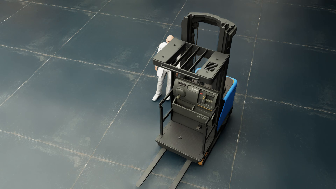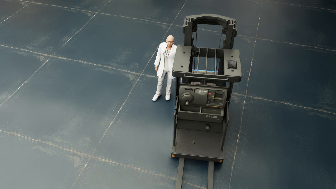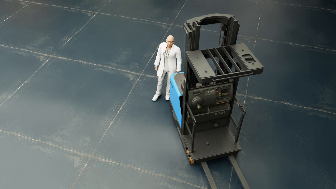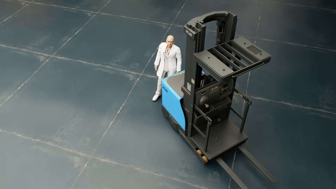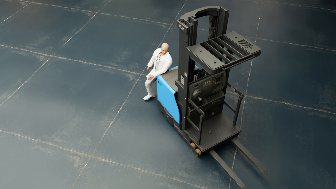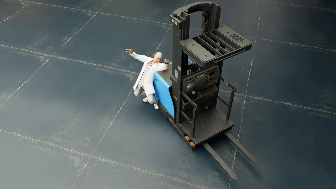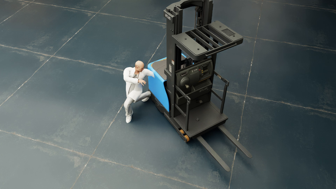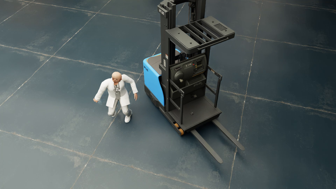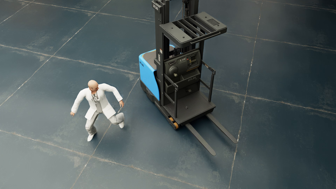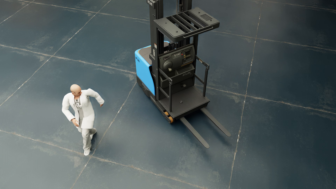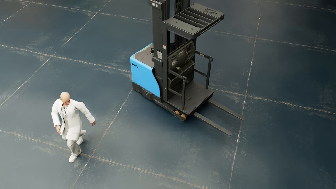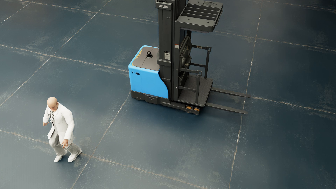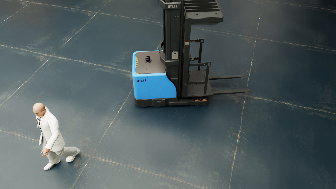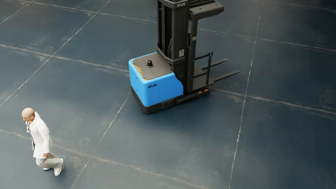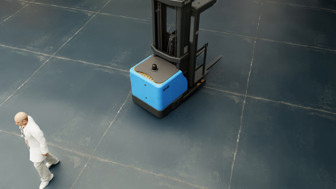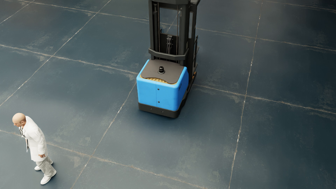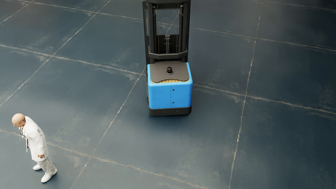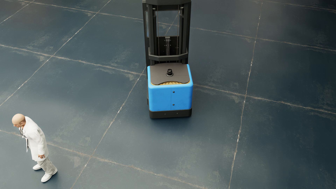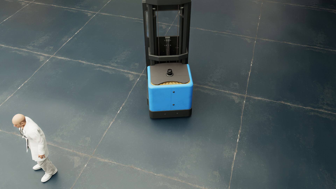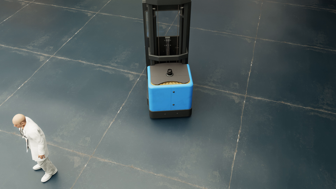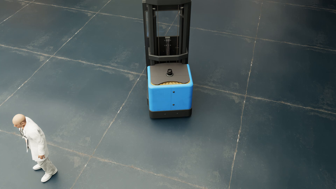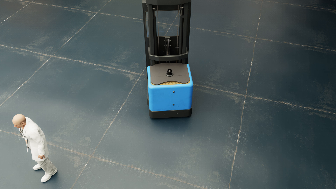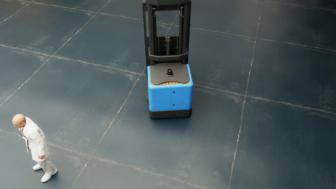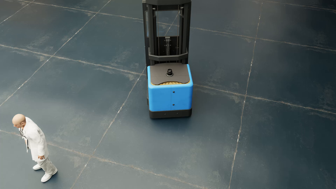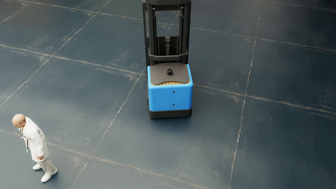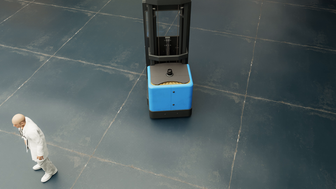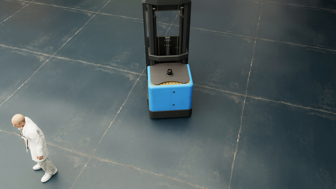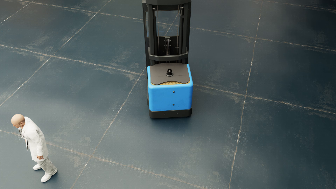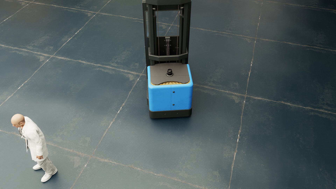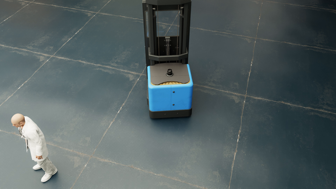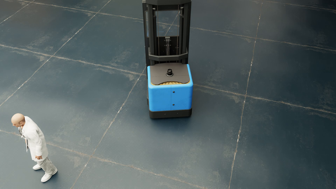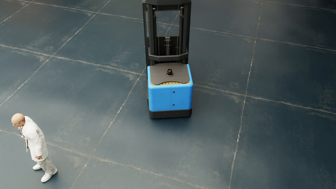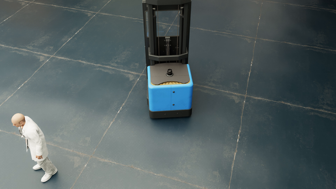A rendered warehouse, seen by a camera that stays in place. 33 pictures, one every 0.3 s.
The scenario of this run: Near miss between a forklift and a person.
